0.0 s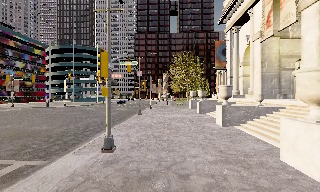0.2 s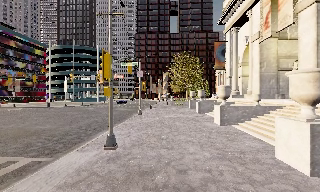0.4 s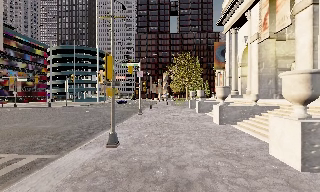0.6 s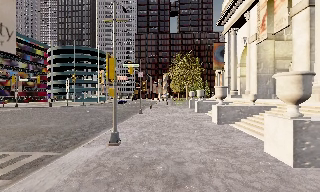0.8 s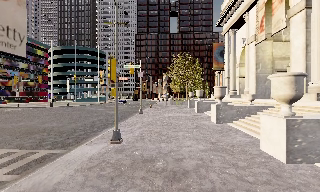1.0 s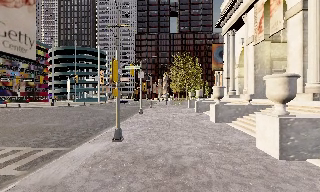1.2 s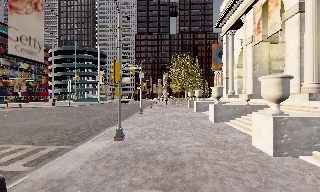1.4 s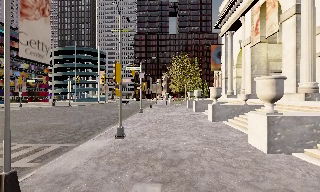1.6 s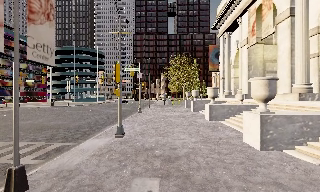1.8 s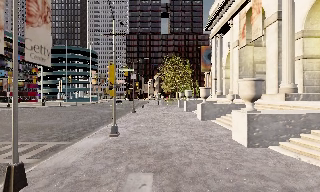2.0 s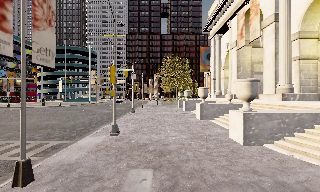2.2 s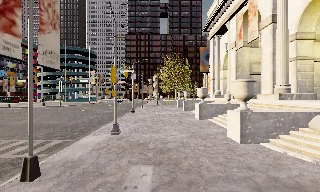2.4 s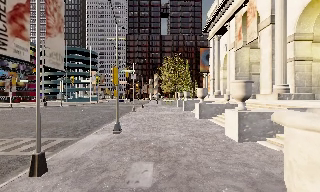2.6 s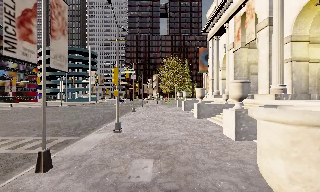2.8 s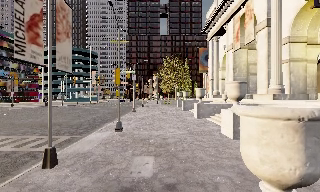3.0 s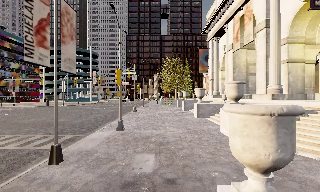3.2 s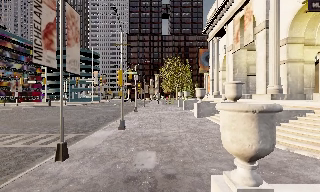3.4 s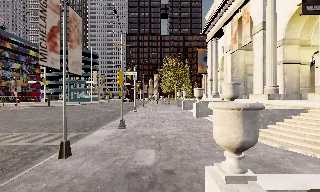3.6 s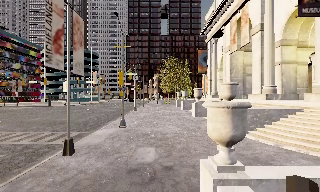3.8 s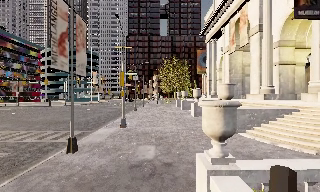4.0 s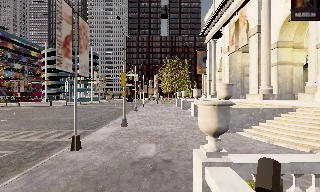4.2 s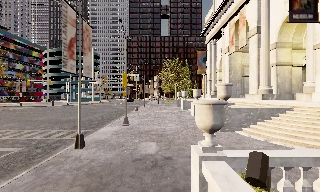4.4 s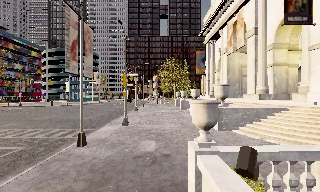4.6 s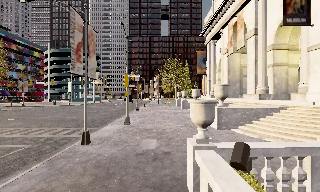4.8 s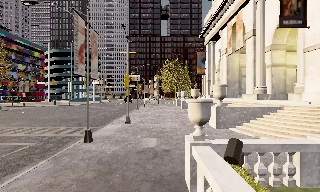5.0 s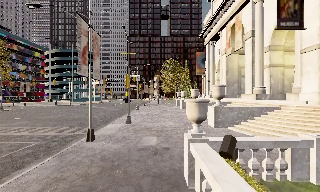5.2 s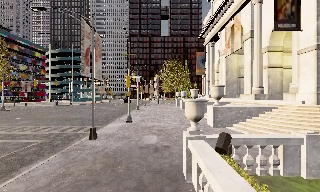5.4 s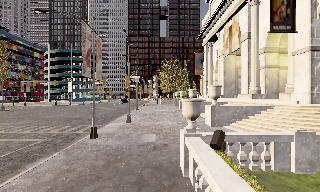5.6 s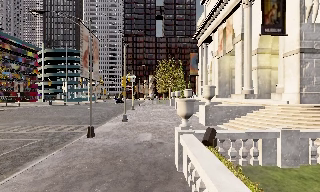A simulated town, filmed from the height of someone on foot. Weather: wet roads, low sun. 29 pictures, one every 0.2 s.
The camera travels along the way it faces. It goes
backward.
0.0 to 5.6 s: The camera travels backward, about 9 m, so what stands in front gets smaller.
The film runs backward here.
